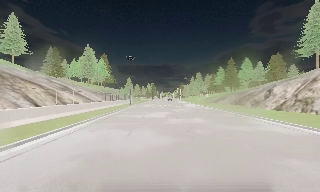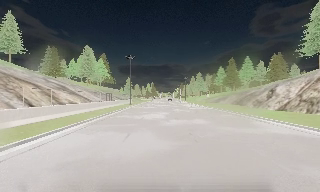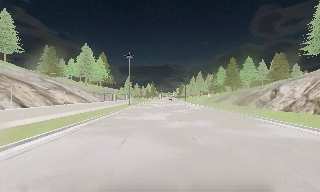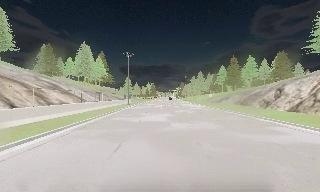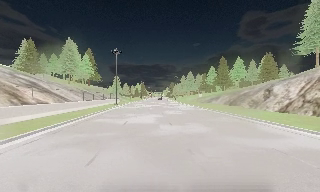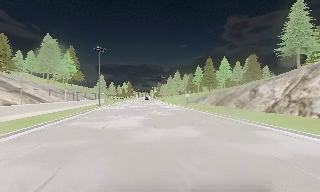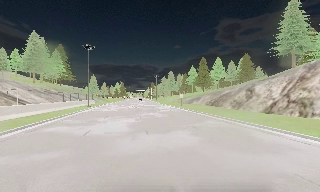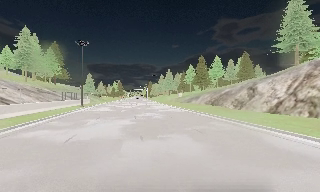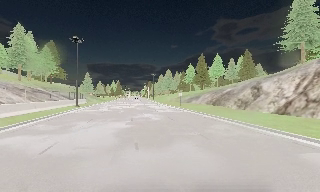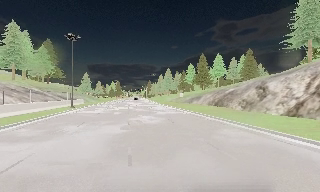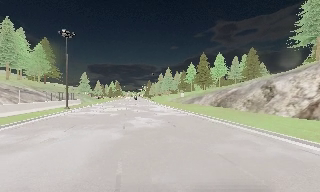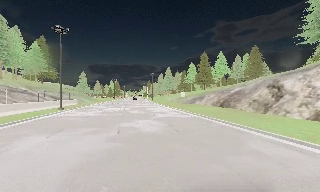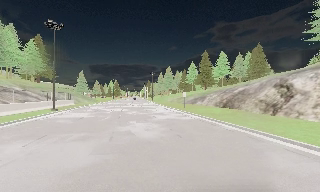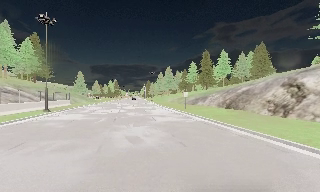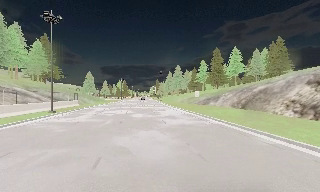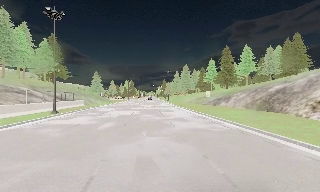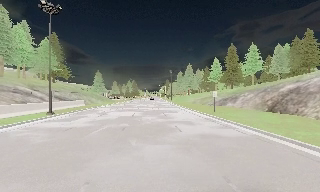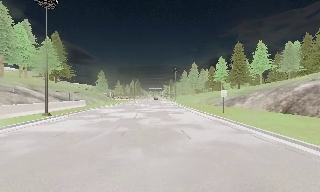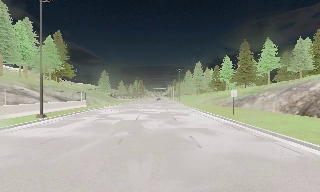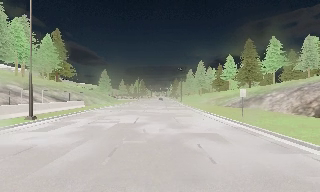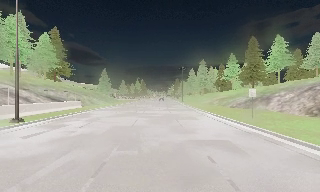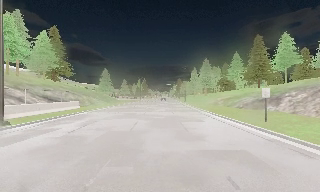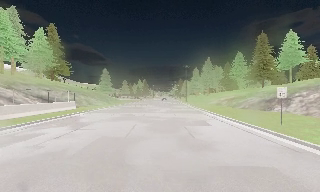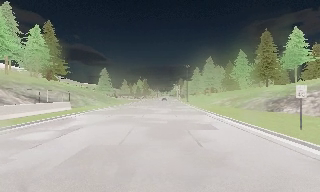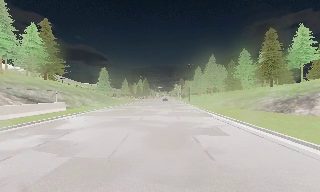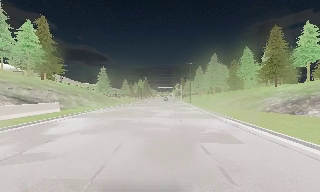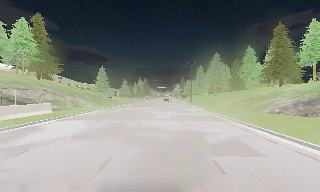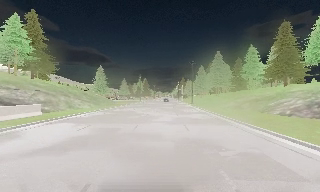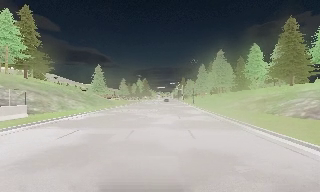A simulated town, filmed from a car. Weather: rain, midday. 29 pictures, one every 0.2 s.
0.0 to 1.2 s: The camera pans to its right, which is clockwise from overhead, by about 10 degrees. It travels forward, about 7 m, so what stands in front looms larger. It gains speed.
1.2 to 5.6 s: The camera swings to its left by about 10 degrees, and the scene slides to the right. It travels forward, about 30 m, so what stands in front looms larger.
The film runs forward here.
